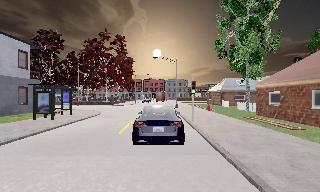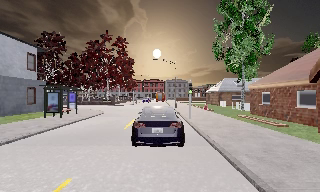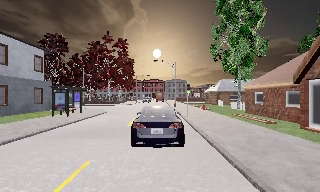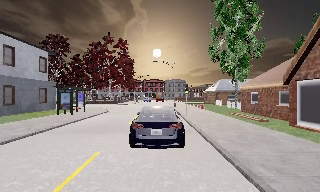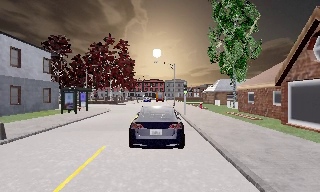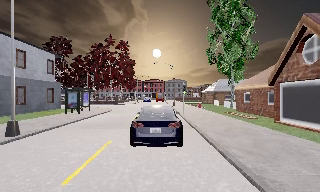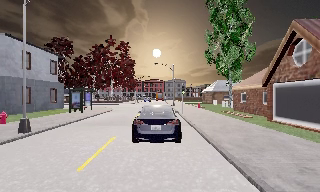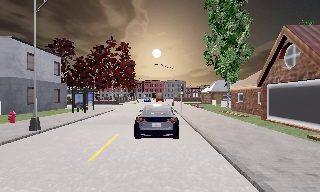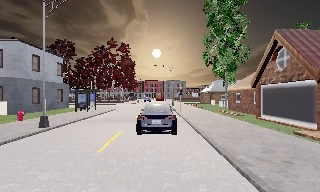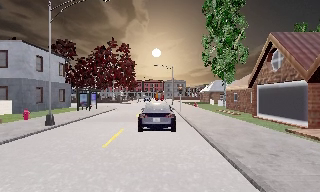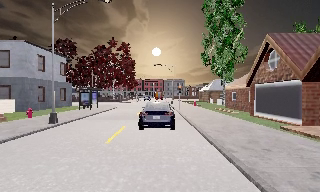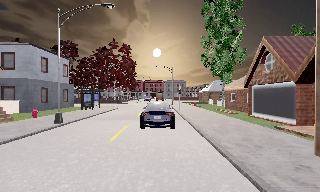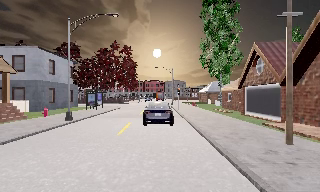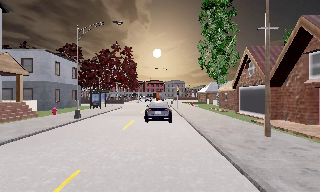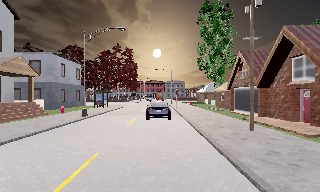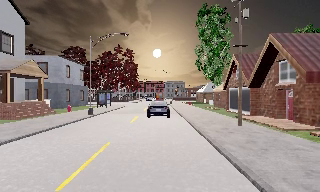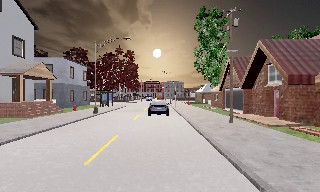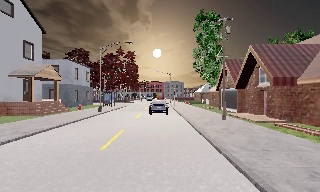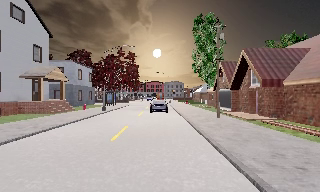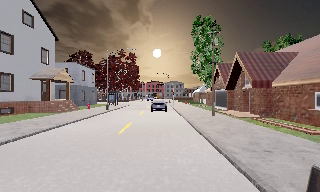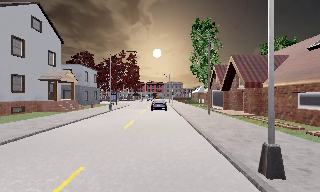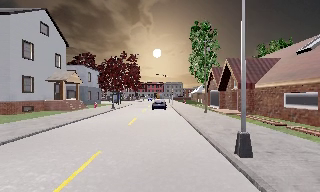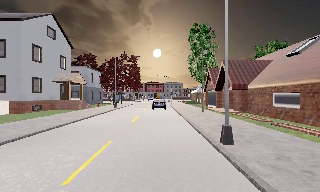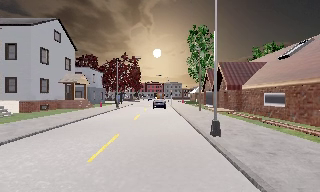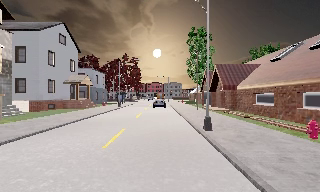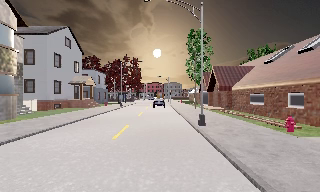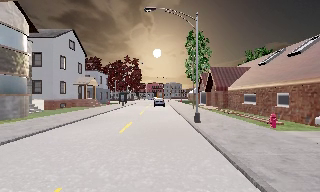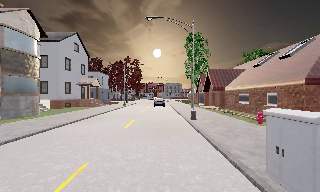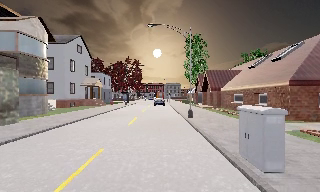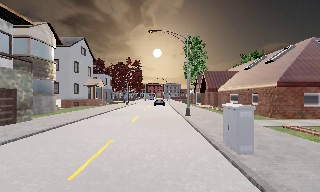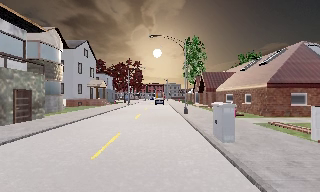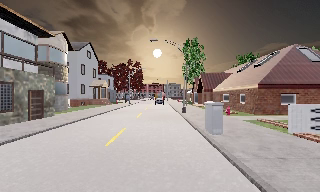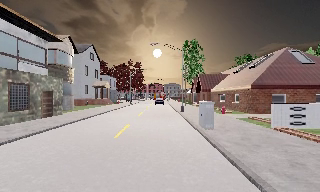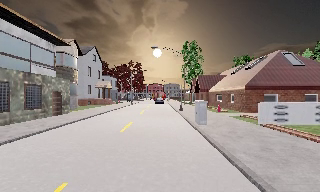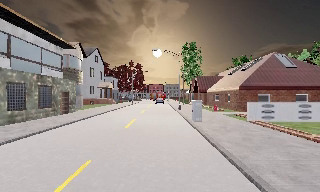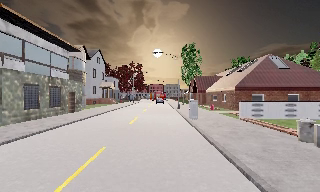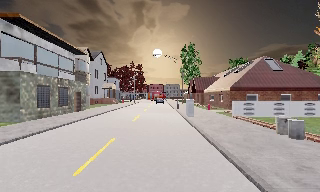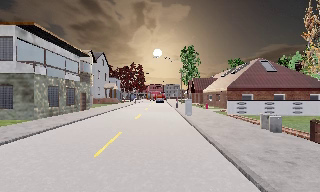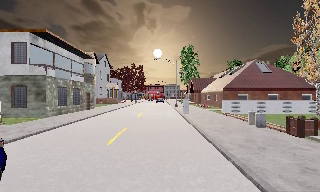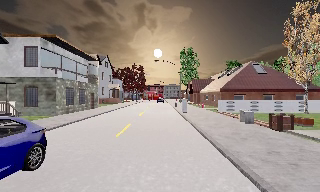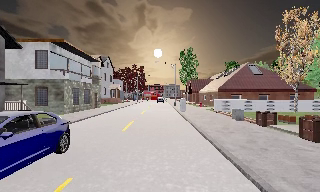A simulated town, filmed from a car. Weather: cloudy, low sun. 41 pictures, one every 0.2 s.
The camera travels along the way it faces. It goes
backward.
0.0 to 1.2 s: The camera travels backward, about 4.5 m, so what stands in front gets smaller.
1.2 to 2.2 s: The camera travels backward, about 2.5 m, so what stands in front gets smaller. It loses speed.
2.2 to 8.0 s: The camera travels backward, about 35 m, so what stands in front gets smaller.
The film runs backward here.
